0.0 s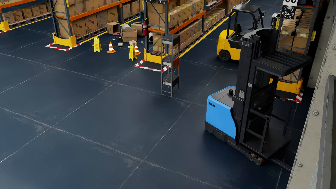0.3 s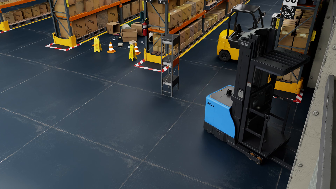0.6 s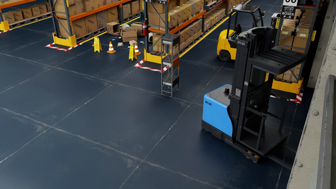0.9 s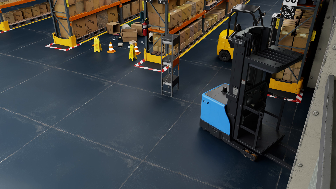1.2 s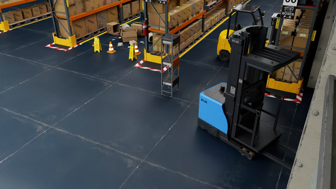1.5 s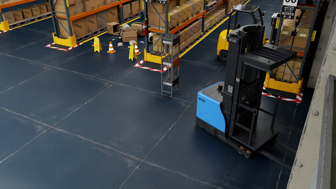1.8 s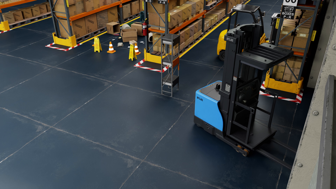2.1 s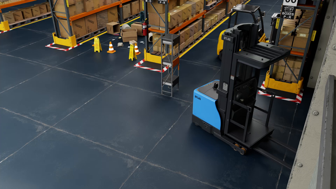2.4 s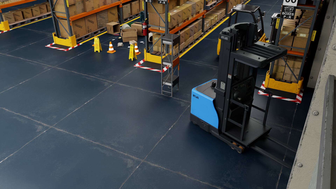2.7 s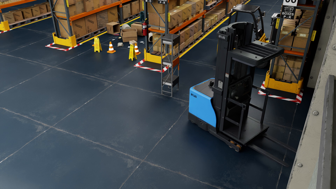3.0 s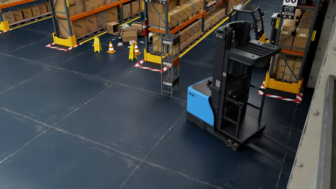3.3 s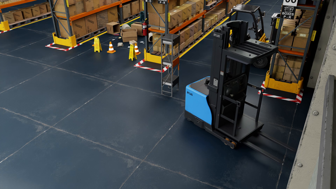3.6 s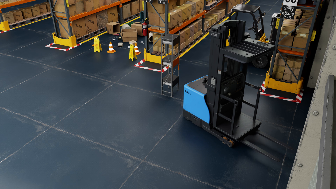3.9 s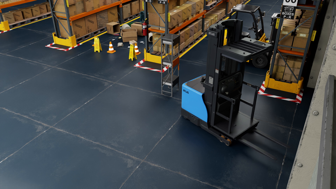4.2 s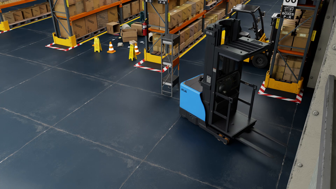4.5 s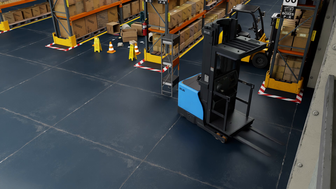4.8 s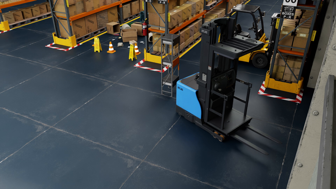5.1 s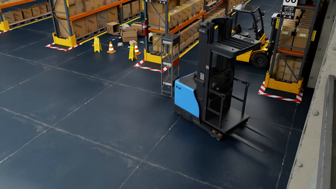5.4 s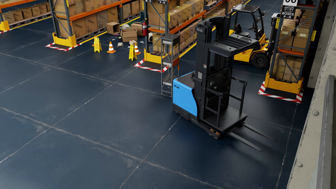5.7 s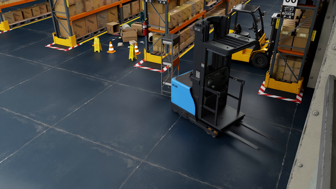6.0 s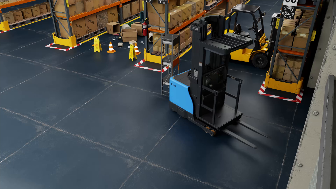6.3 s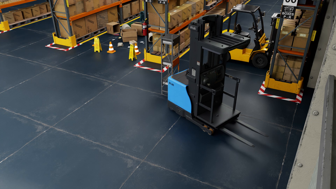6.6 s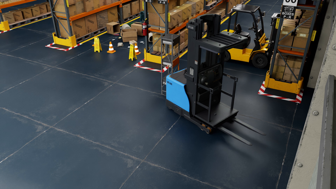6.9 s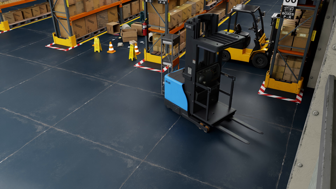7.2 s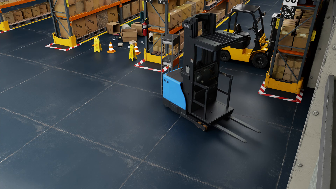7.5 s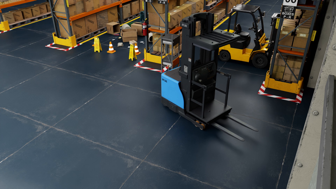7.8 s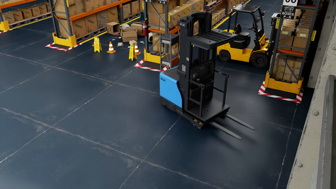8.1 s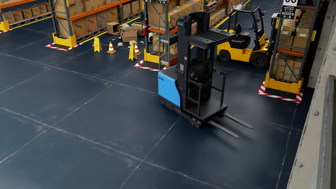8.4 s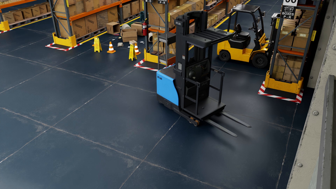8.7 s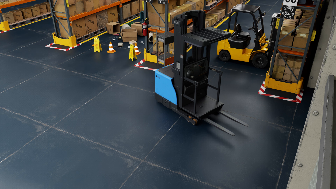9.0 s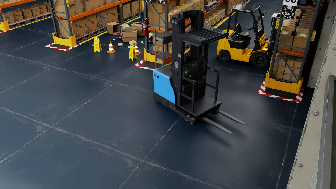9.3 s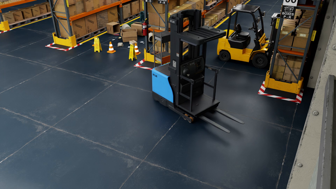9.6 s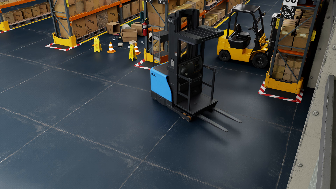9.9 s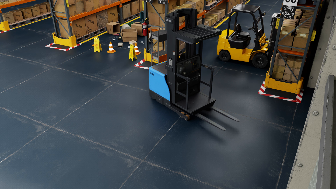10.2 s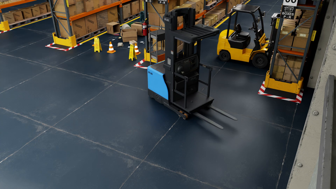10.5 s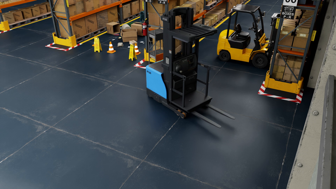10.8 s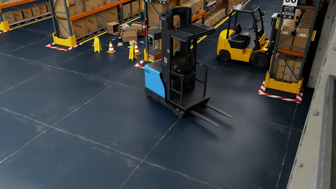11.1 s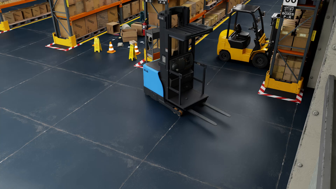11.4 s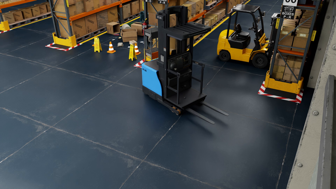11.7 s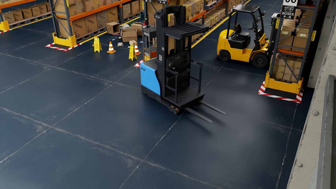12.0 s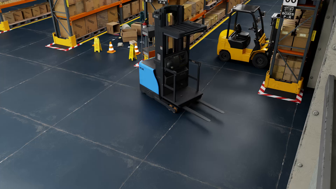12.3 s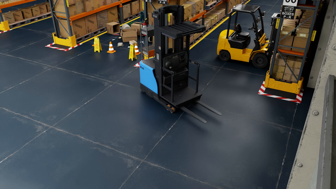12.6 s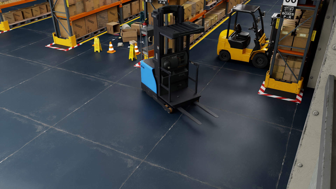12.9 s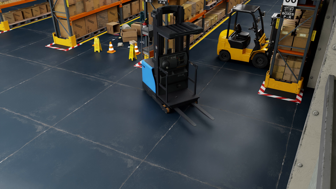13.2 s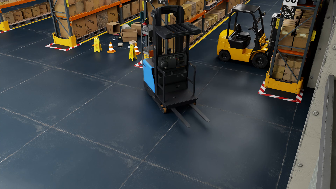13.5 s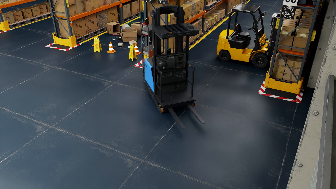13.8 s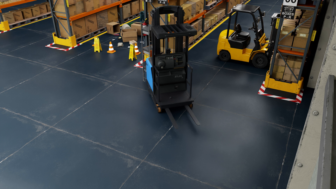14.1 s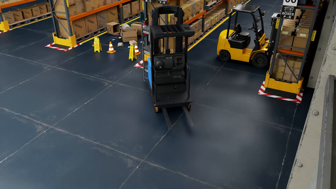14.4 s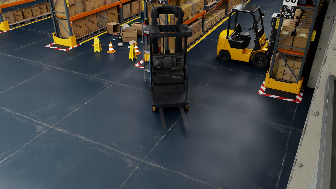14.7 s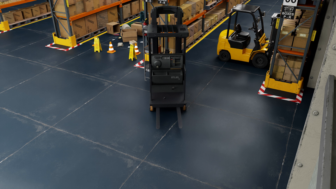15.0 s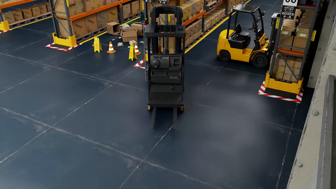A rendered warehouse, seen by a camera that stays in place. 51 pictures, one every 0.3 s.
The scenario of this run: A forklift runs into an object in its way.
